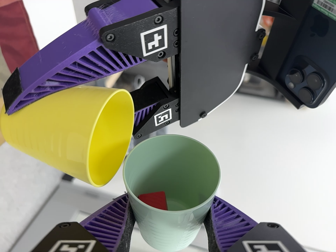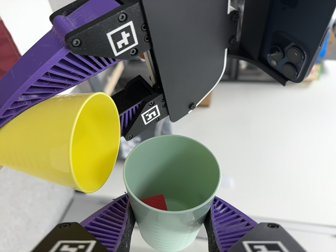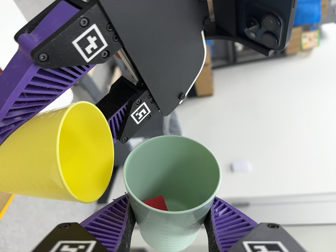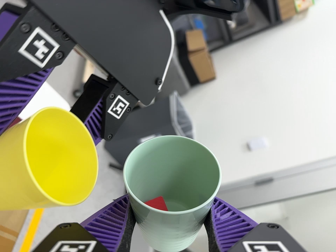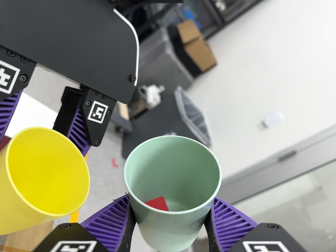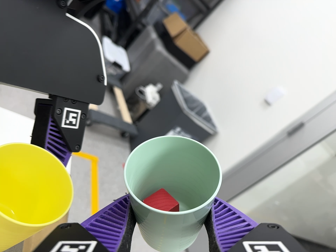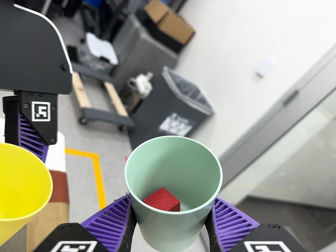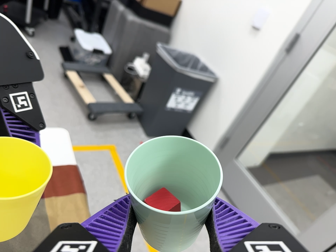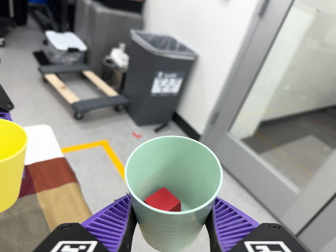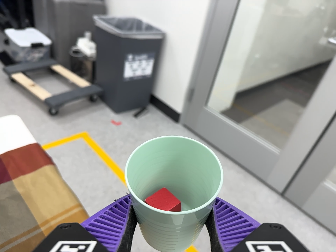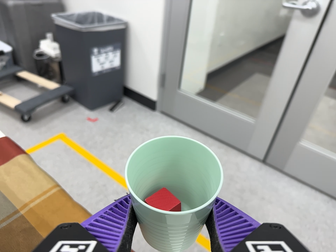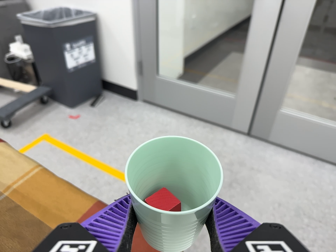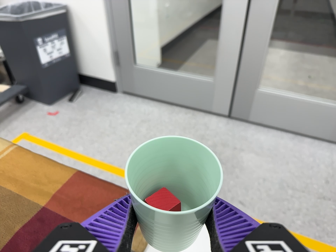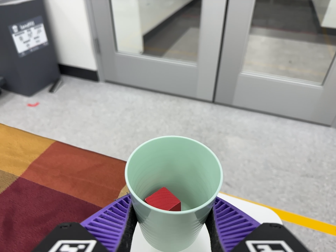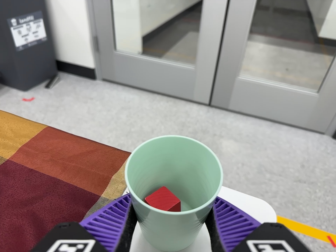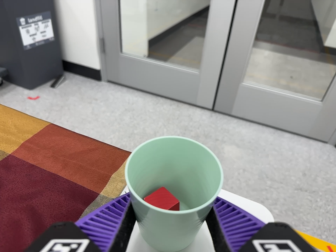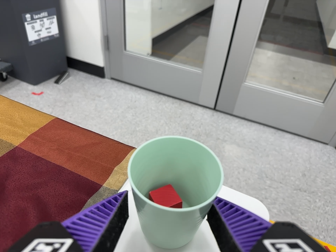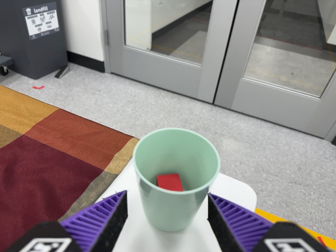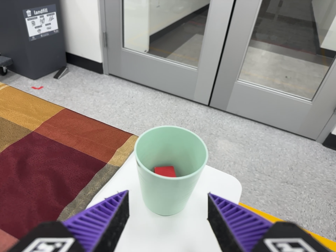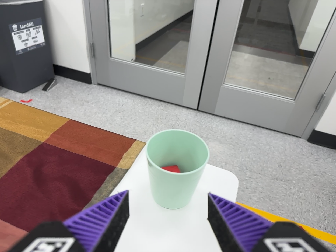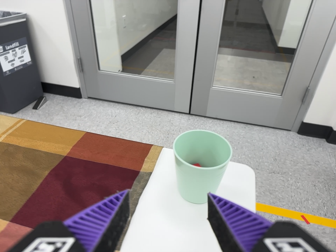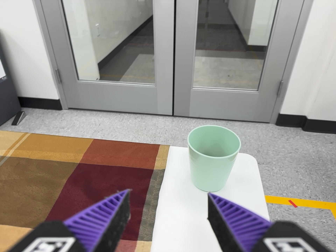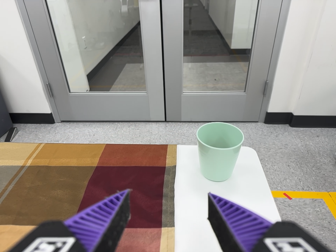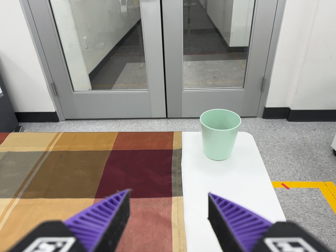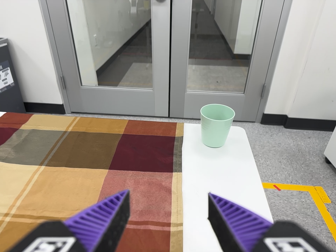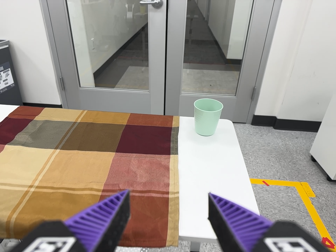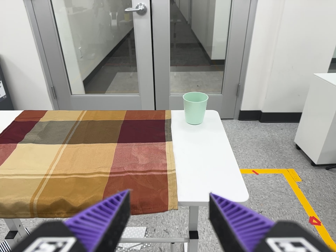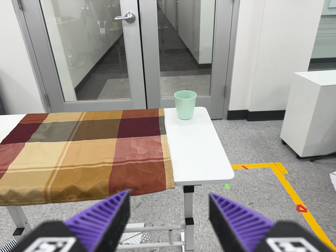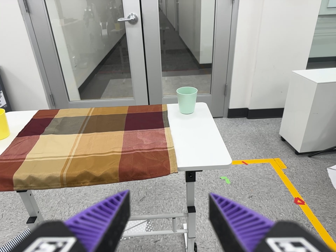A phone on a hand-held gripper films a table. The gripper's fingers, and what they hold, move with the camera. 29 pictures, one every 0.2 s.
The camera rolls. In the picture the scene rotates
counterclockwise.
0.0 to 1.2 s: The camera pans to its left by about 10 degrees. It travels to its right, about 16 cm. It rolls about its line of sight by about 65 degrees, and the scene rotates counterclockwise.
1.2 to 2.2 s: The camera travels toward the bottom of its view and to its right, about 24 cm, so close, fixed things drift upward. Its aim tips toward the bottom of its view by about 15 degrees, and the scene shifts upward. It rolls about its line of sight by about 50 degrees, and the scene rotates counterclockwise.
2.2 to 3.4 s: The camera travels toward the bottom of its view, about 12 cm, so close, fixed things drift upward.
3.4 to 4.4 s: The camera pans to its right by about 15 degrees. It travels backward and to its left, about 22 cm, so what stands in front gets smaller. It rolls about its line of sight by about 20 degrees, and the scene rotates counterclockwise.
4.4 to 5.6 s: The camera travels backward and toward the bottom of its view, about 50 cm, so what stands in front gets smaller.
The film runs backward here.
